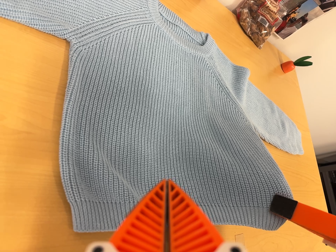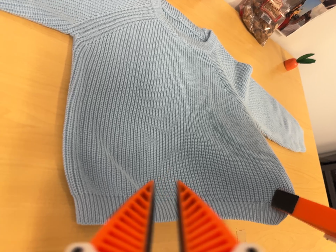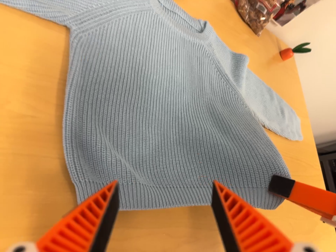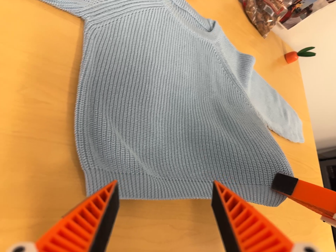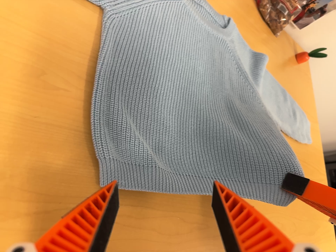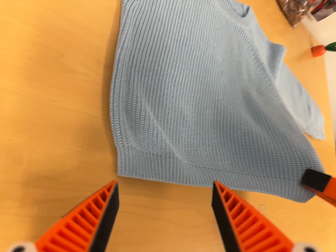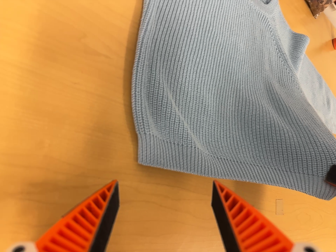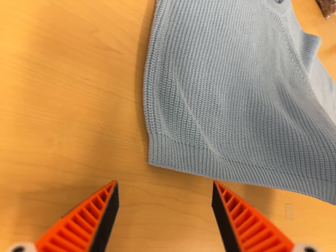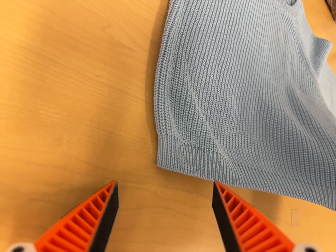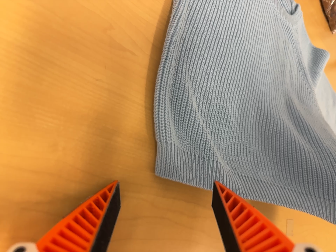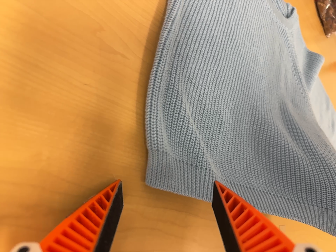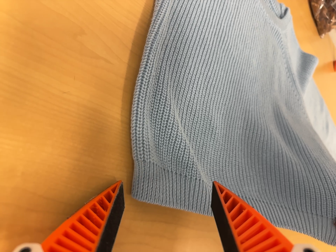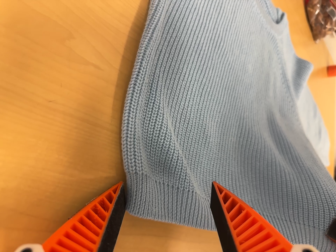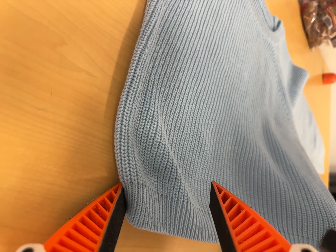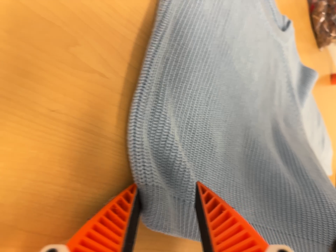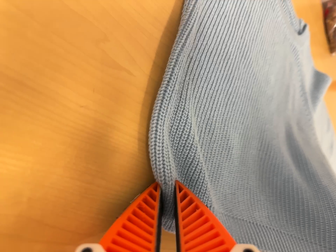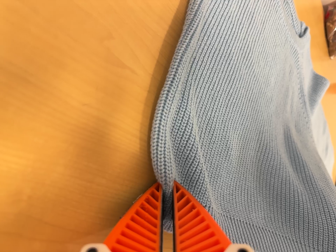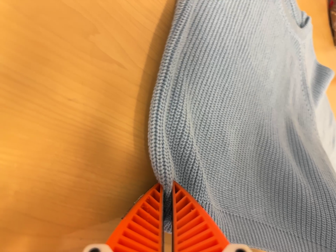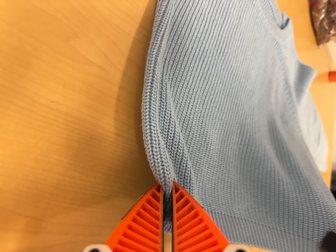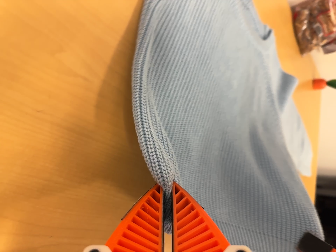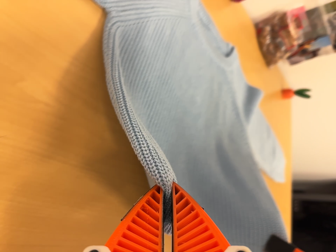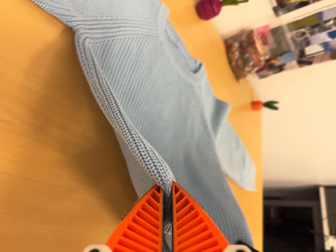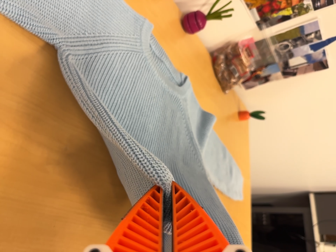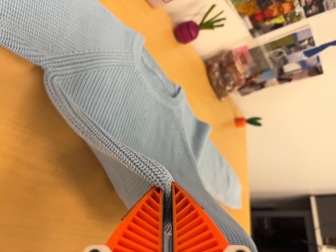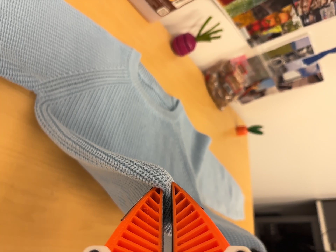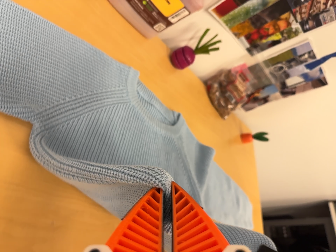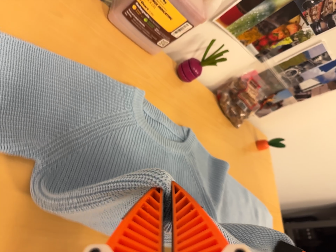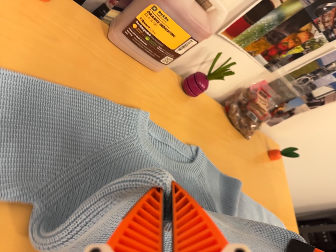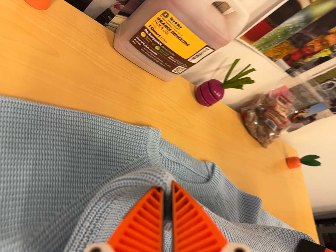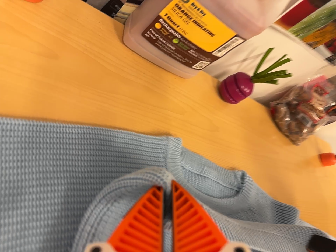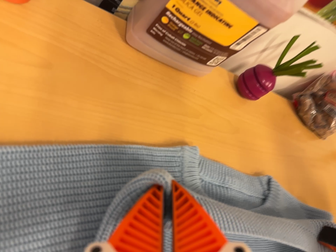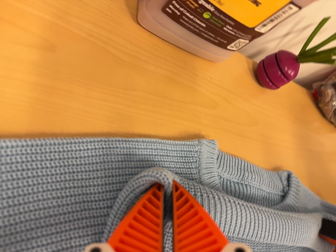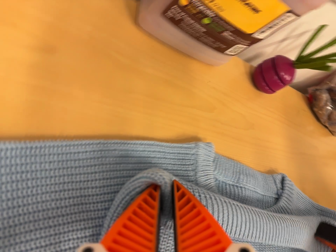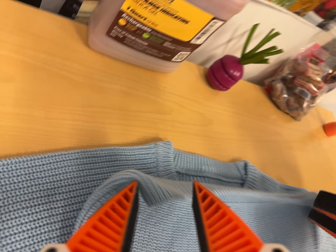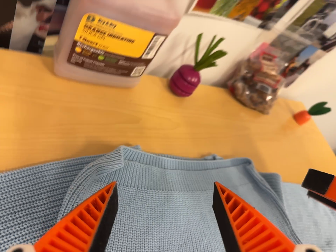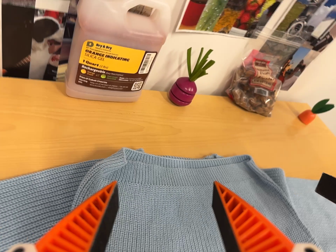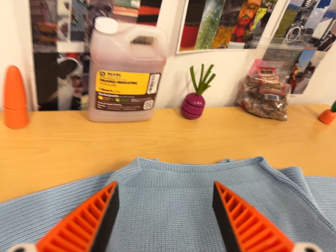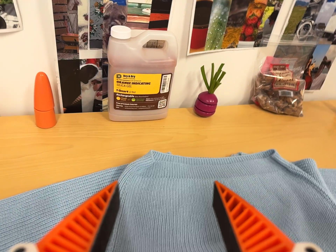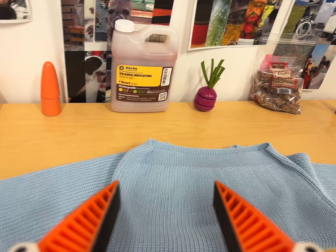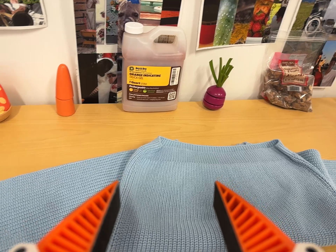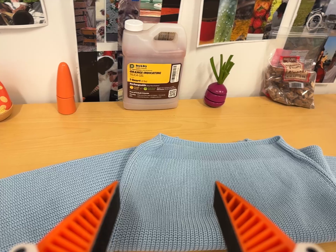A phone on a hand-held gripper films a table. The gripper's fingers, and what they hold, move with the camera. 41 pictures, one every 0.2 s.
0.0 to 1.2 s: The camera travels to its left, about 8 cm, so close, fixed things drift to the right.
1.2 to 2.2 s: The camera travels forward, about 6 cm, so what stands in front looms larger.
2.2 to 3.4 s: The camera shifts only a little, or ends up much as it began.
3.4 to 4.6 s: The scene slides to the left, as the camera pans about 15 degrees to its right. It travels to its right and backward, about 12 cm, so close, fixed things drift to the left. Its aim tips toward the top of its view by about 10 degrees, and the scene shifts downward.
4.6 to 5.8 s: The camera swings to its left by about 15 degrees, and the scene slides to the right. It travels toward the top of its view and forward, about 24 cm, so close, fixed things drift downward. It rolls about its line of sight by about 10 degrees, and the scene rotates counterclockwise.
5.8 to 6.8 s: The camera travels to its right, about 6 cm, so close, fixed things drift to the left. It rolls about its line of sight by about 20 degrees, and the scene rotates counterclockwise.
6.8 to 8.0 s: The camera pans to its left by about 25 degrees. It travels backward, to its right and toward the bottom of its view, about 20 cm, so what stands in front gets smaller. Its aim tips toward the top of its view by about 15 degrees. It rolls about its line of sight by about 15 degrees, and the scene rotates counterclockwise.
The film runs forward here.
